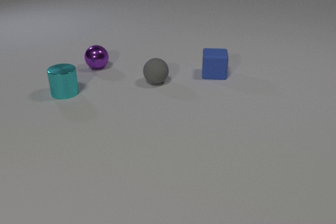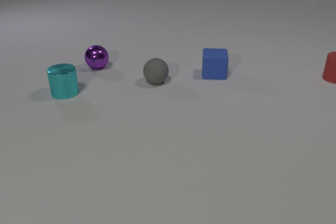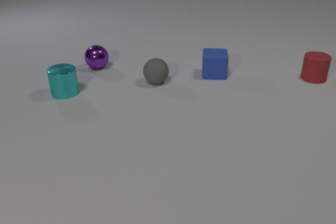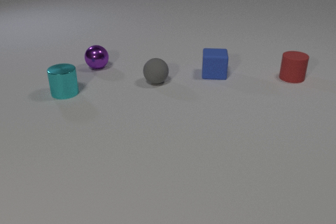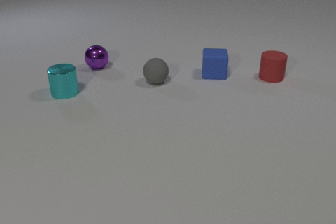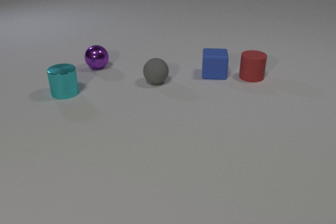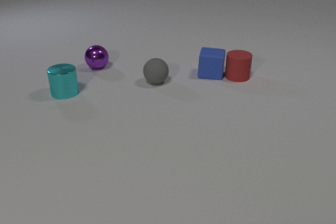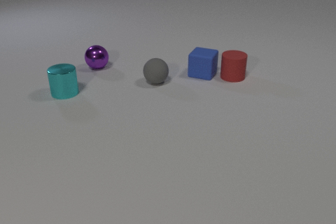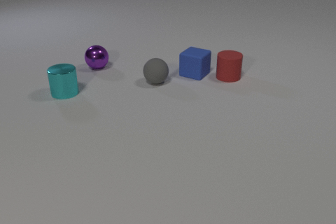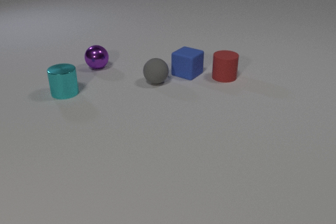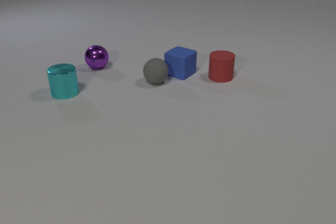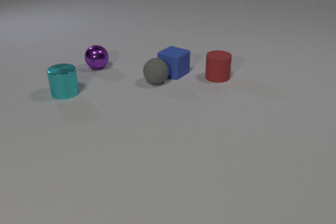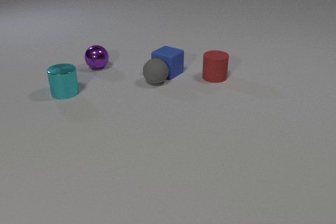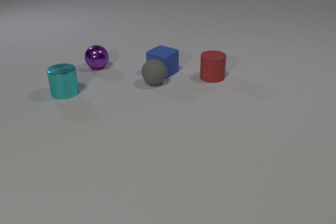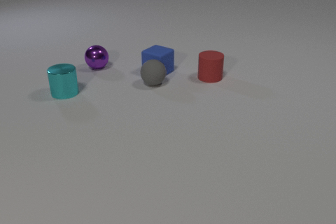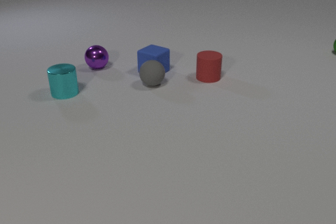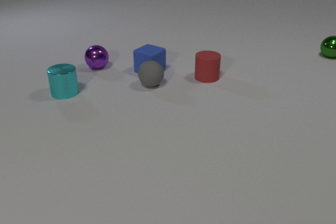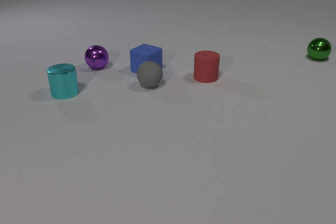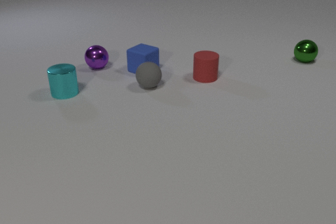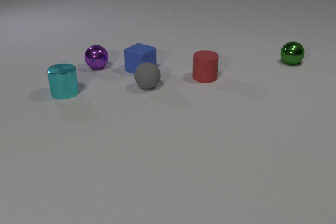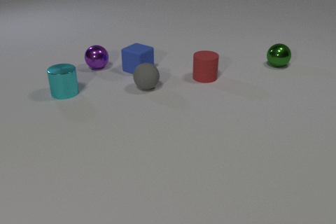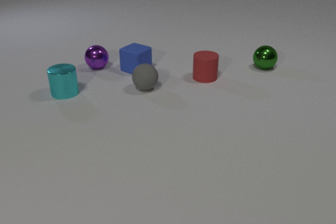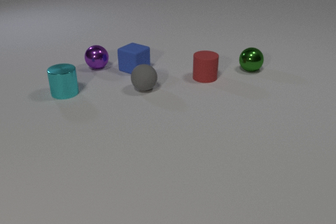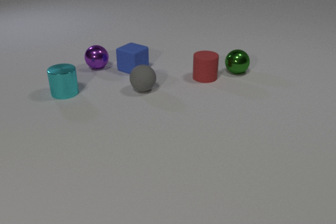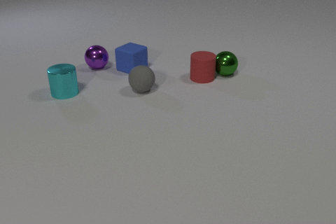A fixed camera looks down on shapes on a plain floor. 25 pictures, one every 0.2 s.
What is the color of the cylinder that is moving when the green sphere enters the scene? red.
What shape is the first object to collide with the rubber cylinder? cube.
How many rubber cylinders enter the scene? 1.
0.0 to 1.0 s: The red rubber cylinder comes in at the right edge, slides to the left.
1.0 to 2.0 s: The red rubber cylinder slides to the left. The blue rubber cube slides to the left, spins so that its near face slides to the left, clockwise seen from above. The red rubber cylinder and the blue rubber cube collide.
2.0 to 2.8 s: The red rubber cylinder slides to the left. The blue rubber cube slides to the left. The blue rubber cube and the gray rubber sphere collide.
2.8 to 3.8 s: The red rubber cylinder slides to the left. The blue rubber cube slides to the left. The green metal sphere comes in at the right edge, rolls to the left and toward the camera. The gray rubber sphere rolls toward the camera and to the left.
3.8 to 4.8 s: The blue rubber cube slides to the left. The green metal sphere rolls to the left and toward the camera. The gray rubber sphere rolls toward the camera and to the left. The red rubber cylinder and the green metal sphere collide.
